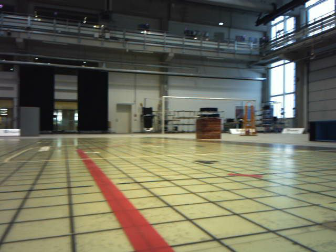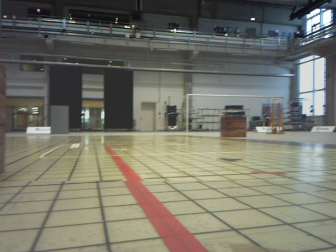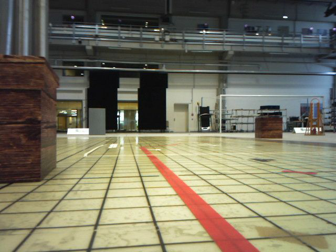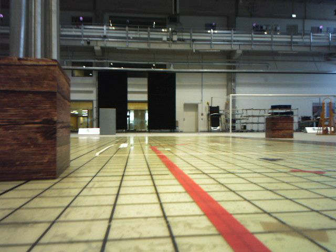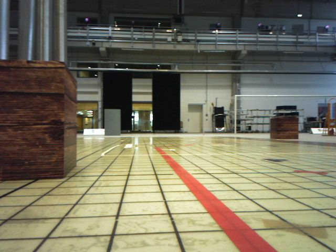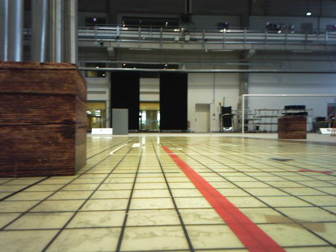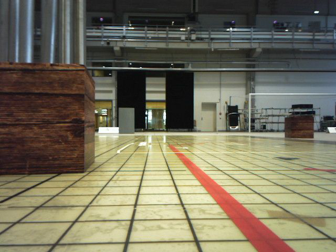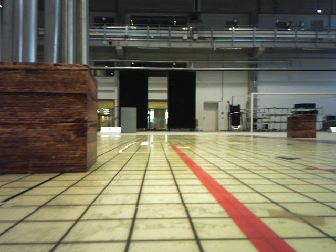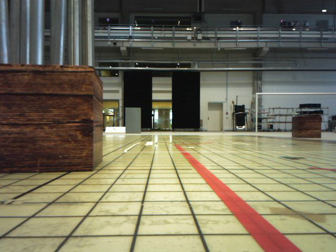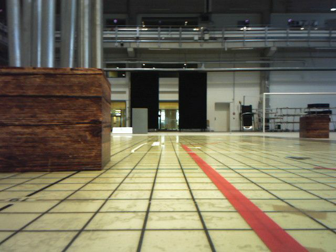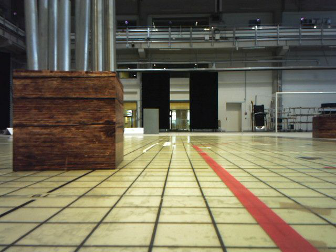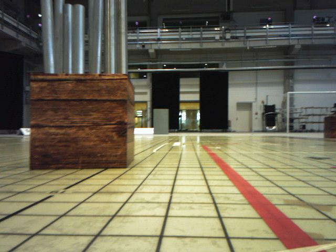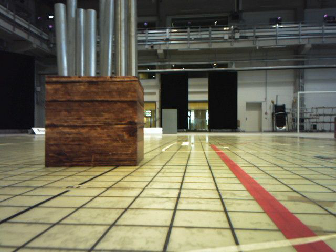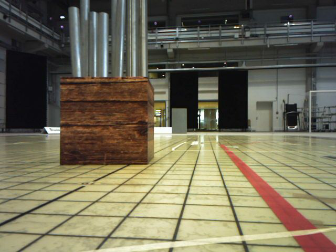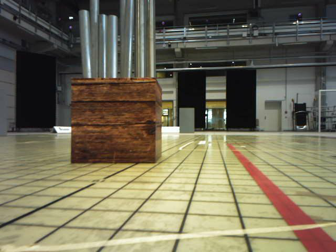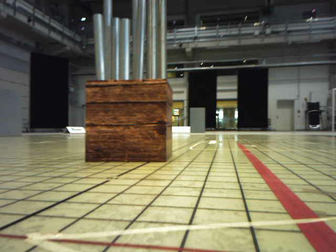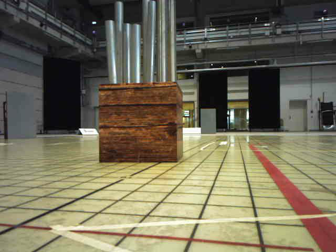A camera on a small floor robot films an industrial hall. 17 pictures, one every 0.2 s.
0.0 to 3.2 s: The camera pans to its left, which is counterclockwise from overhead, by about 40 degrees. It travels backward, about 0.6 m.
The film runs backward here.
